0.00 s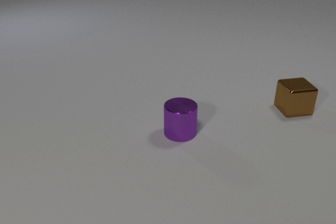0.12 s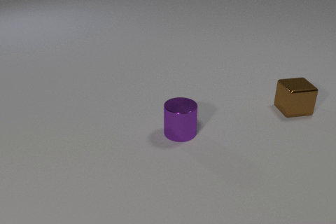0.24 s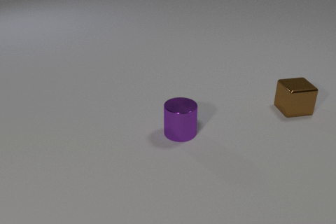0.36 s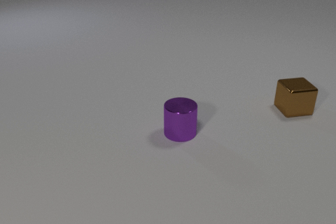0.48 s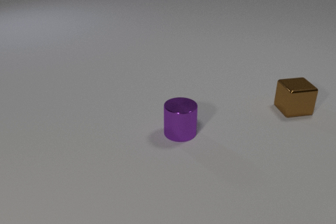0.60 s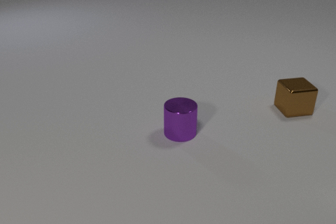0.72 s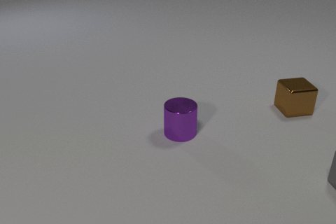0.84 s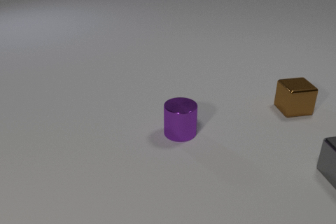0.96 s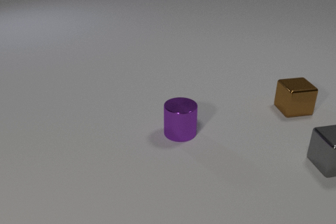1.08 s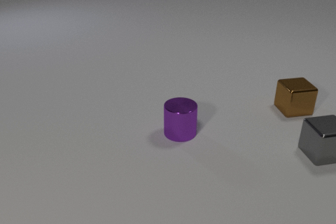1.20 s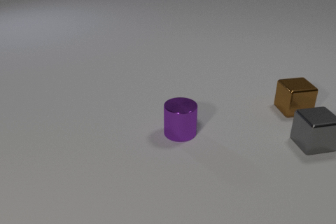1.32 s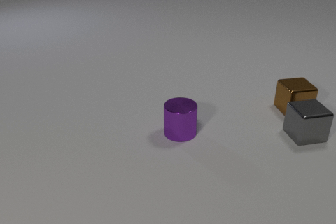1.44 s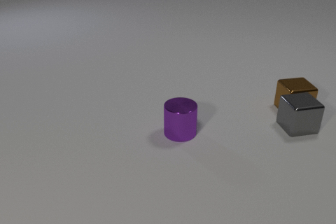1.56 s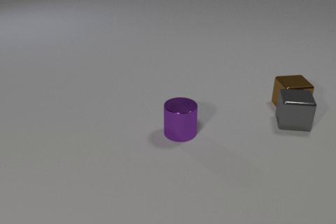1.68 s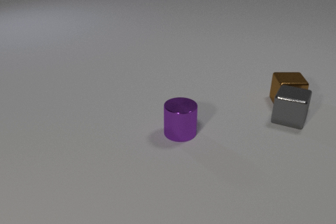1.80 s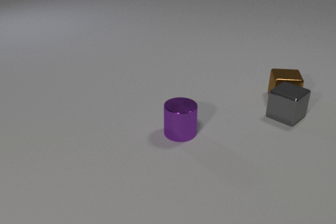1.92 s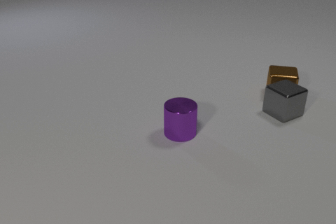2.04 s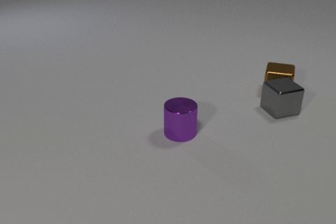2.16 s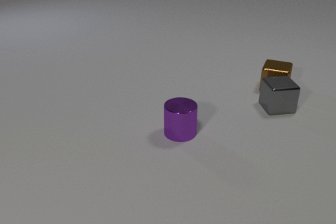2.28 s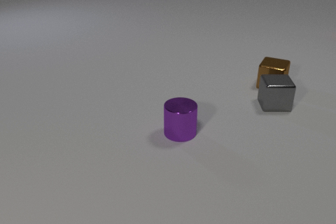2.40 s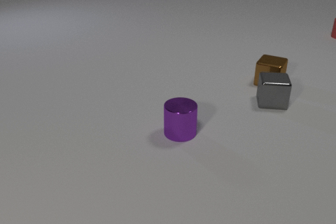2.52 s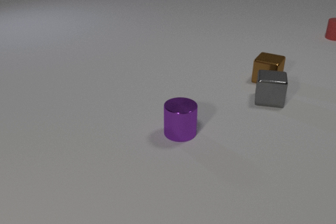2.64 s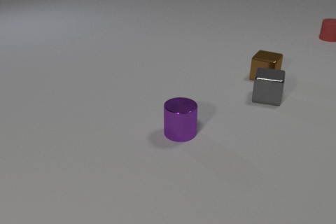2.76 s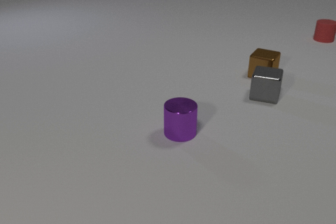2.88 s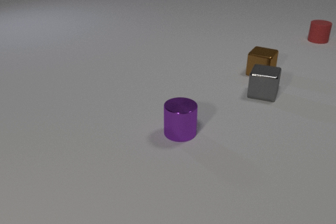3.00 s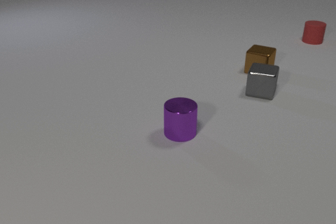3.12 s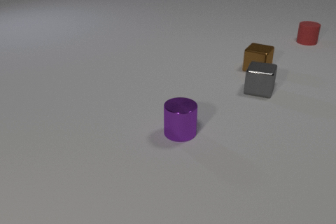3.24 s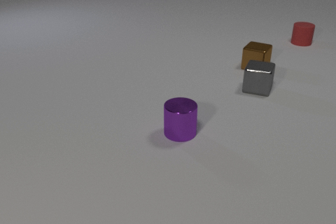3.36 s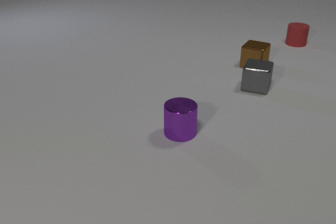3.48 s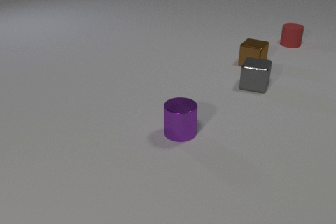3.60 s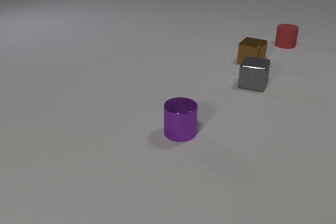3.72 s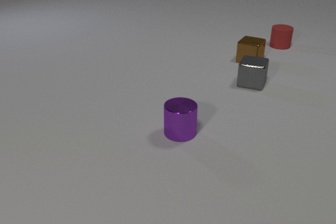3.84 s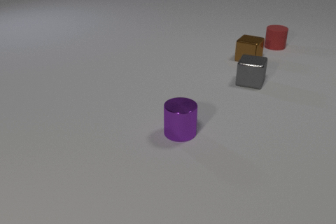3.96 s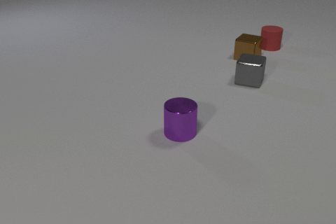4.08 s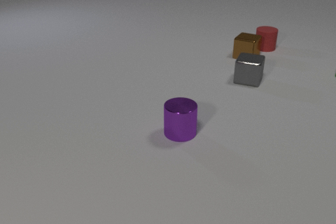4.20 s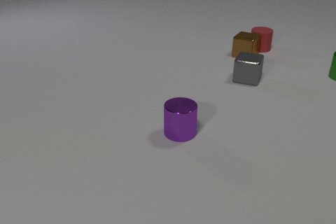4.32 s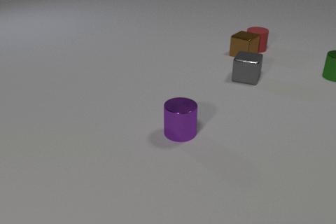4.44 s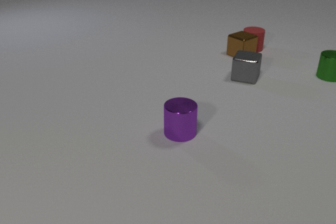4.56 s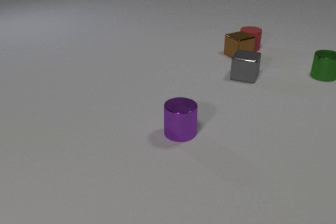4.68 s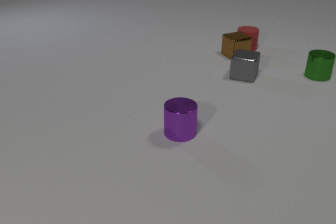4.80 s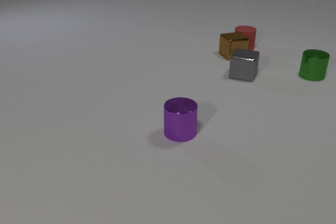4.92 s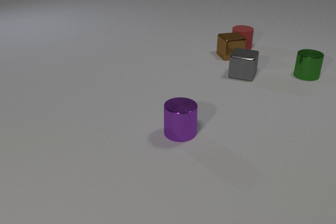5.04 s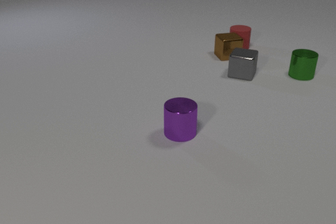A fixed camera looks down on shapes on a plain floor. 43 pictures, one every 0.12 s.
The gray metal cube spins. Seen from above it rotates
clockwise.
The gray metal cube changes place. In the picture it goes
away from the camera.
0.00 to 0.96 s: The gray metal cube comes in at the right edge, slides away from the camera and to the left.
0.96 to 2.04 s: The gray metal cube slides away from the camera and to the left, spins so that its near face slides to the left, clockwise seen from above. The brown metal cube slides away from the camera and to the left, spins clockwise seen from above by about 30 degrees, its near face sliding to the left. The gray metal cube and the brown metal cube collide.
2.04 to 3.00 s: The gray metal cube slides away from the camera and to the left, spins clockwise seen from above by about 45 degrees, its near face sliding to the left. The brown metal cube slides away from the camera and to the left. The red rubber cylinder comes in at the right edge, slides to the left and toward the camera.
3.00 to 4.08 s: The gray metal cube slides away from the camera and to the left. The brown metal cube slides away from the camera. The red rubber cylinder slides to the left and toward the camera.
4.08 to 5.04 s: The gray metal cube slides away from the camera and to the left. The brown metal cube slides to the left, spins so that its near face slides to the left, clockwise seen from above. The green metal cylinder slides to the left. The red rubber cylinder slides to the left. The brown metal cube and the red rubber cylinder collide.
Are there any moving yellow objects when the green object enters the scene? no.
How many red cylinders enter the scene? 1.
What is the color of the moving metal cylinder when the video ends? green.
